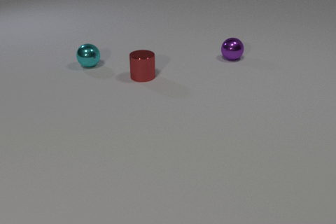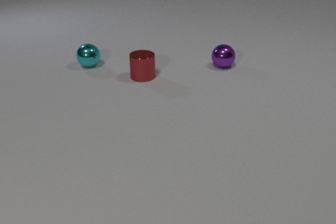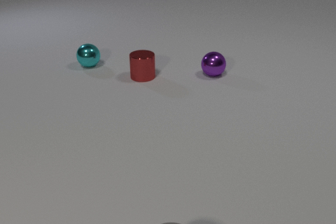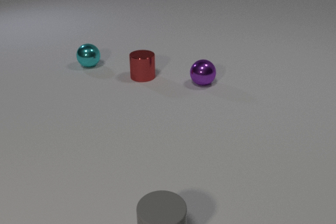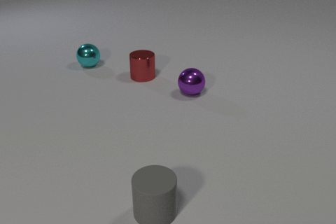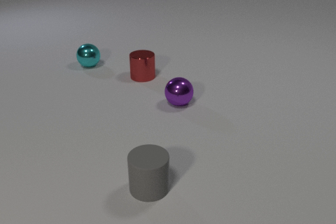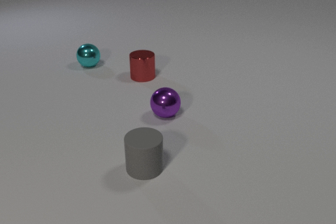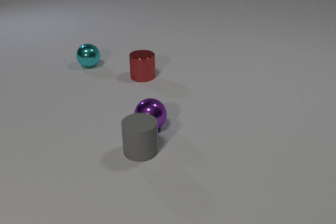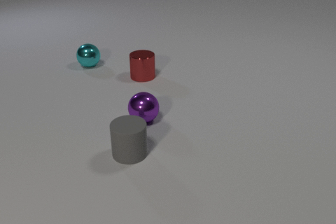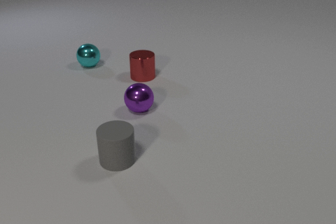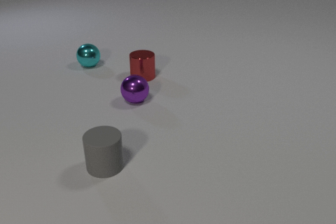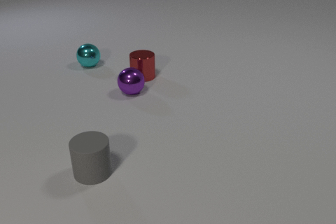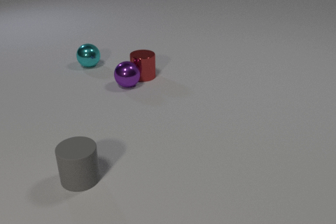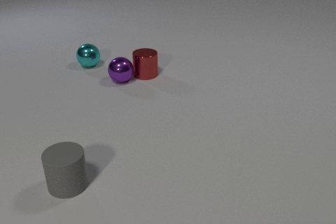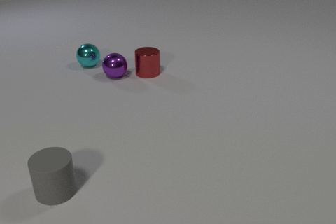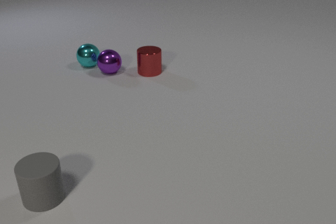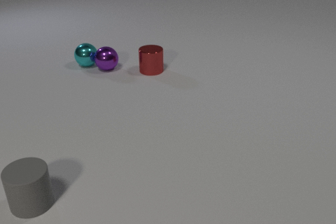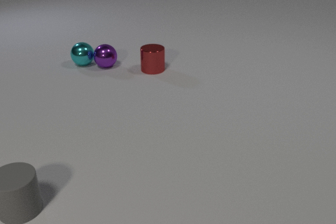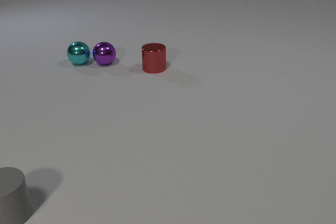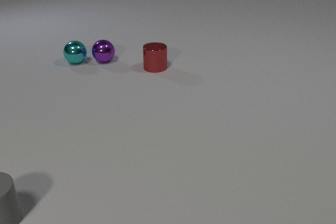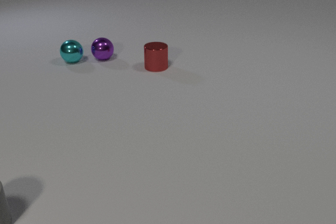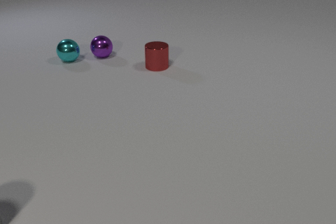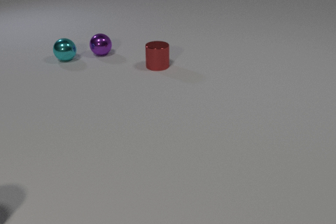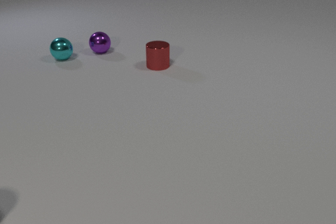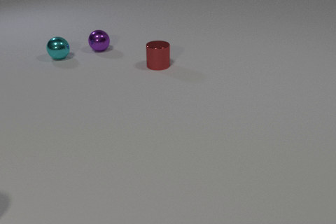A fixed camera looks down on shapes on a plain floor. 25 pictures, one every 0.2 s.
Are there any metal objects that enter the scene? no.
What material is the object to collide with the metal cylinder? metal.
What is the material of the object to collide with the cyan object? metal.
0.0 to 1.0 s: The gray rubber cylinder comes in at the bottom edge, slides away from the camera. The purple metal sphere rolls toward the camera and to the left.
1.0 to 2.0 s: The gray rubber cylinder slides to the left and away from the camera. The purple metal sphere rolls to the left. The gray rubber cylinder and the purple metal sphere collide.
2.0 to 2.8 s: The gray rubber cylinder slides to the left and toward the camera. The purple metal sphere rolls away from the camera. The red metal cylinder slides away from the camera and to the right. The purple metal sphere and the red metal cylinder collide.
2.8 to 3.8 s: The gray rubber cylinder slides to the left. The purple metal sphere rolls away from the camera. The red metal cylinder slides away from the camera and to the right. The cyan metal sphere rolls to the left and away from the camera. The purple metal sphere and the cyan metal sphere collide.
3.8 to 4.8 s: The gray rubber cylinder slides to the left, leaves at the left edge. The purple metal sphere rolls away from the camera. The red metal cylinder slides away from the camera. The cyan metal sphere rolls to the left and away from the camera.
